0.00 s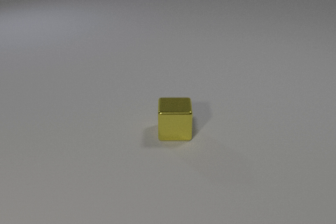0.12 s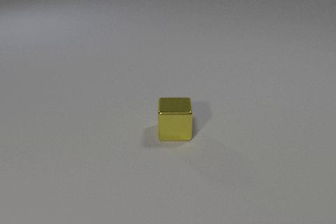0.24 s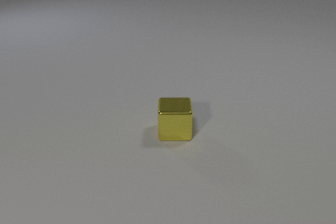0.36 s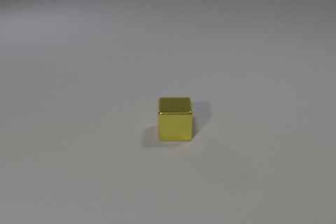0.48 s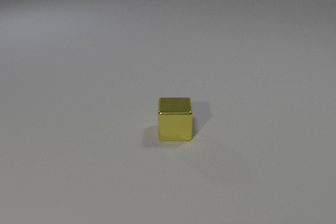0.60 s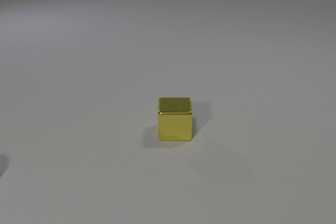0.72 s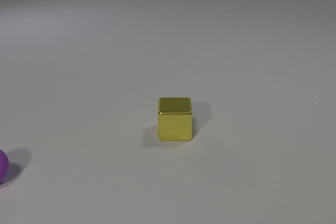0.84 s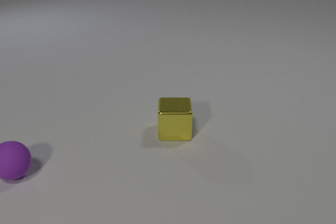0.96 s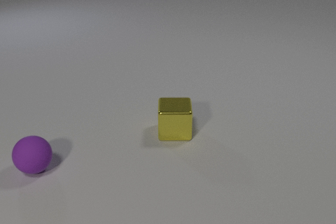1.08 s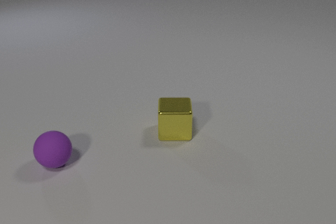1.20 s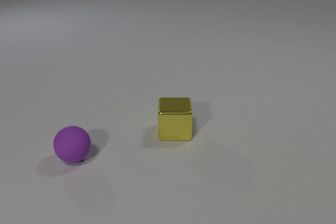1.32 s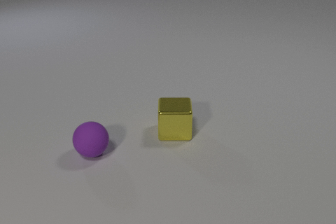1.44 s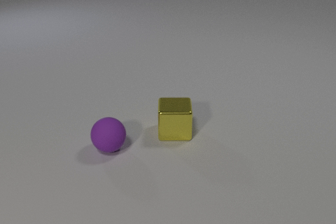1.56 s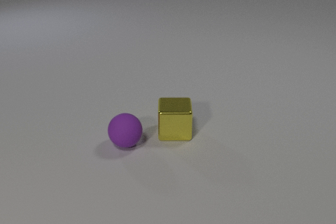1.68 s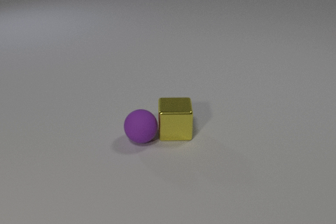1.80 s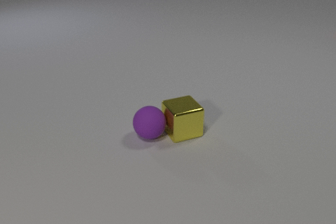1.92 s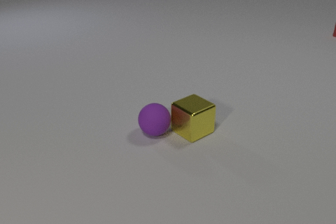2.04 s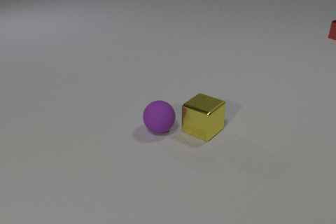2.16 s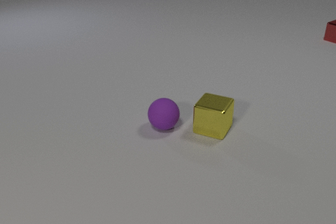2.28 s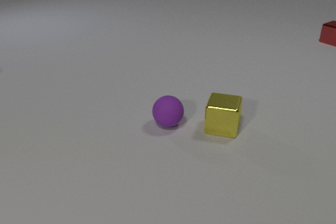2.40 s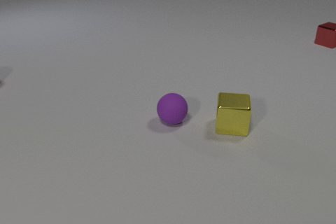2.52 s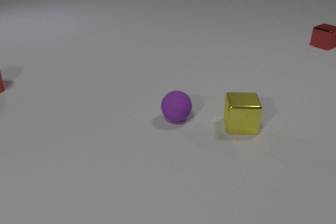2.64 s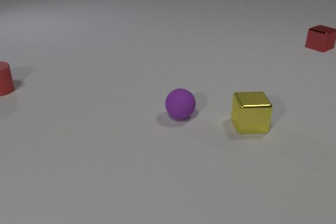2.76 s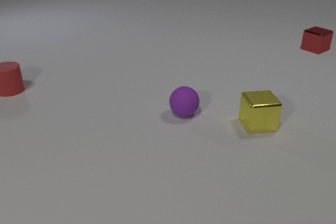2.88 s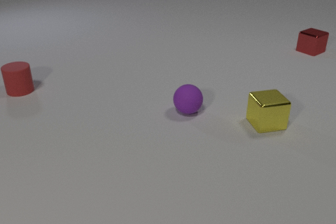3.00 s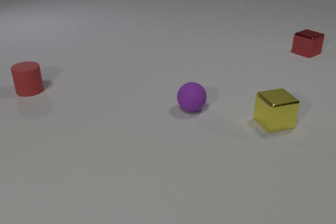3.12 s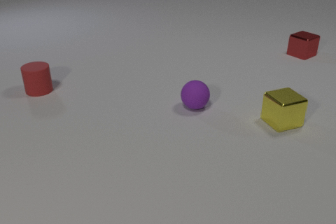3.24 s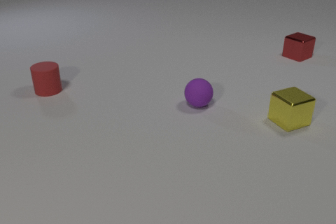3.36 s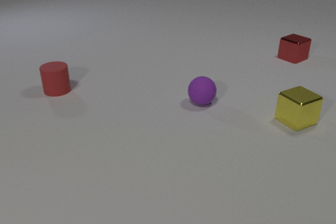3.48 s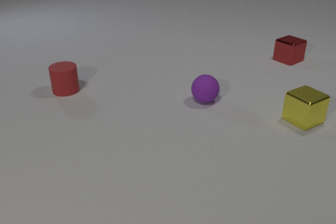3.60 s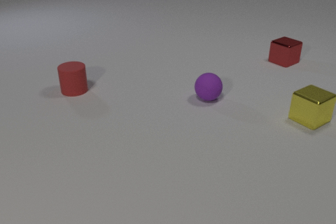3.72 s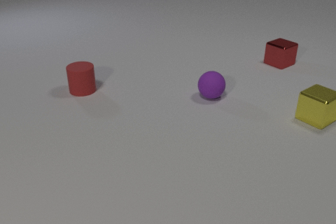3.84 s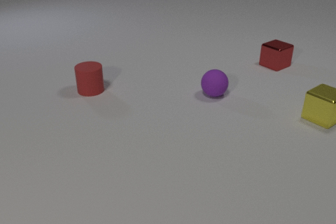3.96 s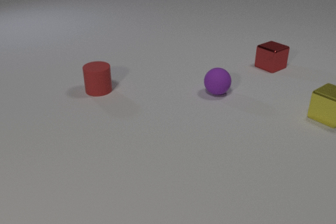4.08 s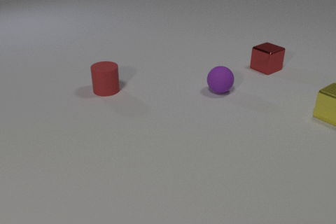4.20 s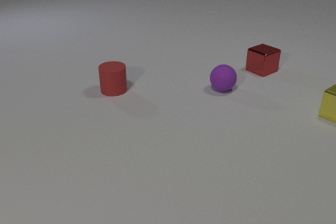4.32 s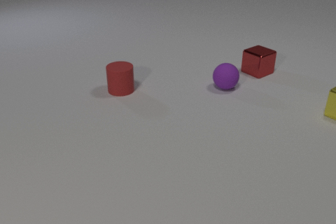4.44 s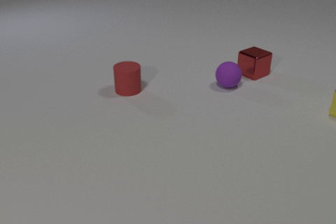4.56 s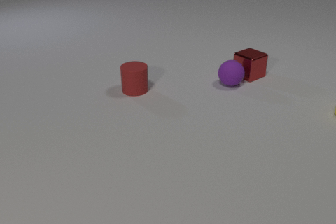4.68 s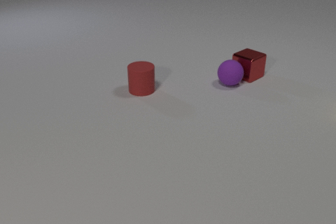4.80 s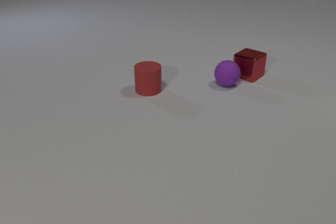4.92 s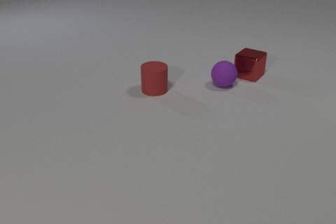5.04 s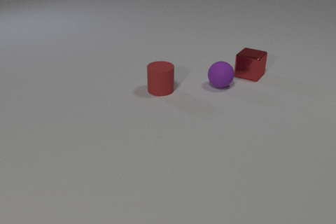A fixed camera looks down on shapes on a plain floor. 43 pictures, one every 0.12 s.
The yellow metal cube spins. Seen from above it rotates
counterclockwise.
The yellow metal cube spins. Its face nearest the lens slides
to the right.
0.00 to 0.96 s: The purple rubber sphere comes in at the left edge, rolls to the right.
0.96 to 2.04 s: The purple rubber sphere rolls to the right. The yellow metal cube slides to the right, spins so that its near face slides to the right, counterclockwise seen from above. The red metal cube comes in at the right edge, slides toward the camera and to the left. The purple rubber sphere and the yellow metal cube collide.
2.04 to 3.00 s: The purple rubber sphere rolls away from the camera and to the right. The yellow metal cube slides to the right, spins so that its near face slides to the right, counterclockwise seen from above. The red metal cube slides toward the camera and to the left. The red rubber cylinder comes in at the left edge, slides to the right and toward the camera.
3.00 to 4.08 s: The purple rubber sphere rolls away from the camera and to the right. The yellow metal cube slides to the right and away from the camera, spins so that its near face slides to the right, counterclockwise seen from above. The red metal cube slides toward the camera and to the left. The red rubber cylinder slides to the right.
4.08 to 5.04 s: The purple rubber sphere rolls away from the camera. The yellow metal cube slides to the right and away from the camera, leaves at the right edge. The red metal cube slides toward the camera and to the left. The red rubber cylinder slides to the right. The purple rubber sphere and the red metal cube collide.
What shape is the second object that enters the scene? cube.
Are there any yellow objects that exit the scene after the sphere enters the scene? yes.
How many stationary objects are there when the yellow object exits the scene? 0.
